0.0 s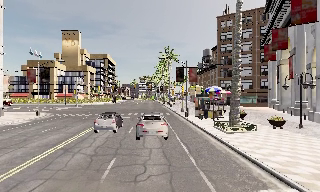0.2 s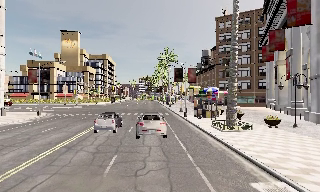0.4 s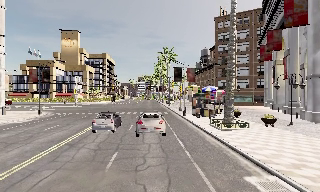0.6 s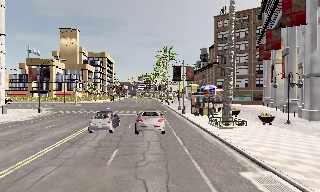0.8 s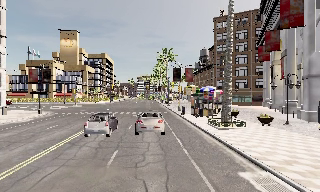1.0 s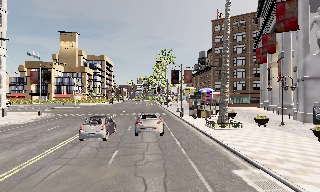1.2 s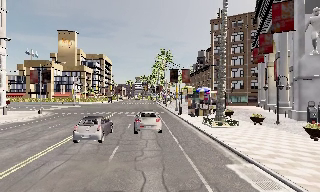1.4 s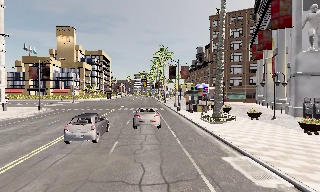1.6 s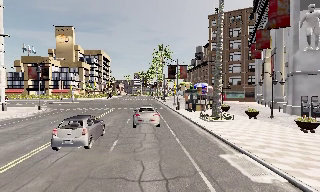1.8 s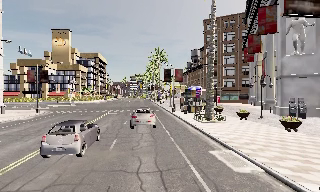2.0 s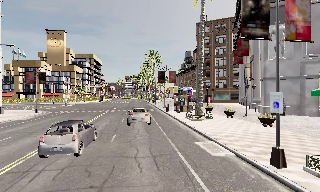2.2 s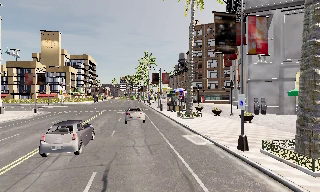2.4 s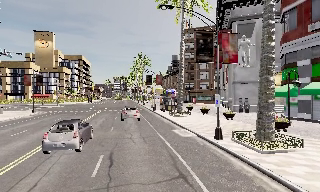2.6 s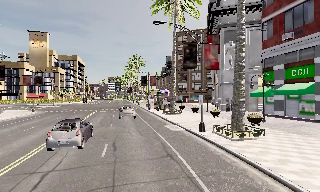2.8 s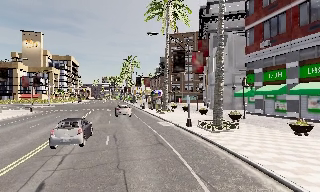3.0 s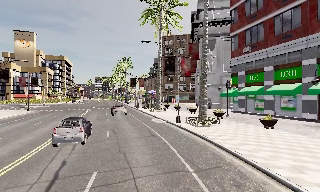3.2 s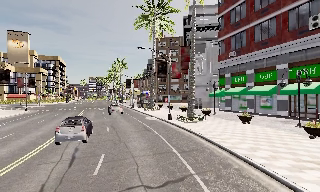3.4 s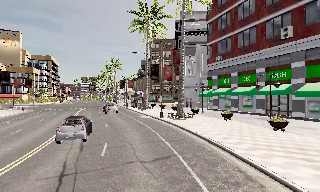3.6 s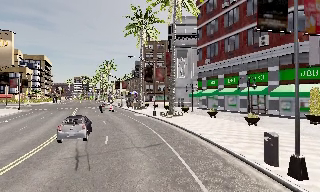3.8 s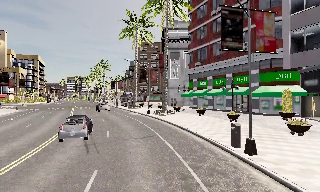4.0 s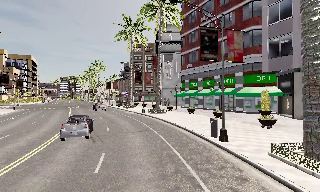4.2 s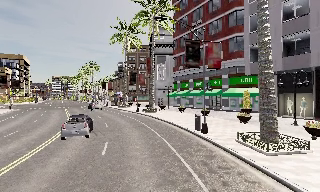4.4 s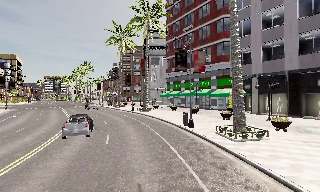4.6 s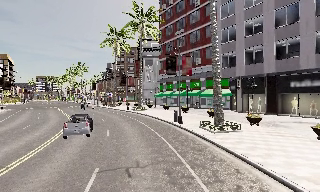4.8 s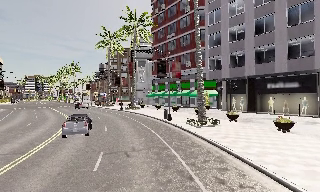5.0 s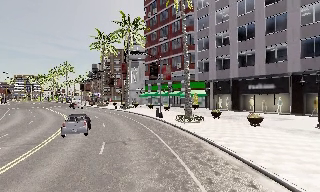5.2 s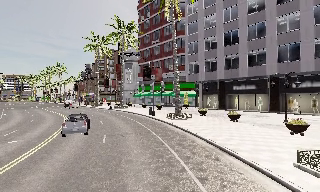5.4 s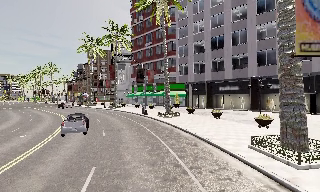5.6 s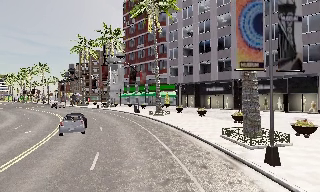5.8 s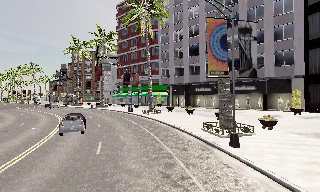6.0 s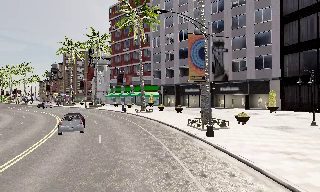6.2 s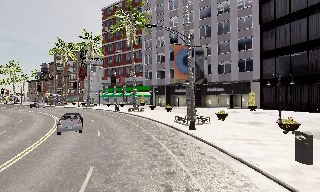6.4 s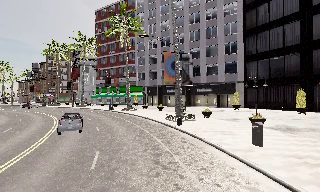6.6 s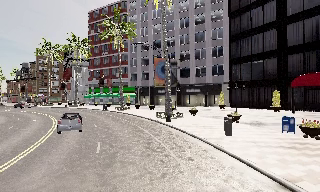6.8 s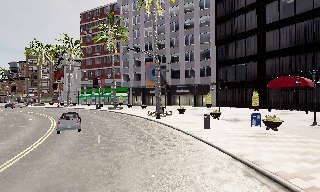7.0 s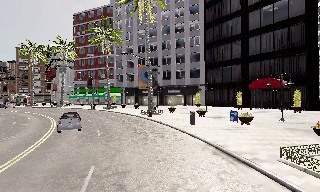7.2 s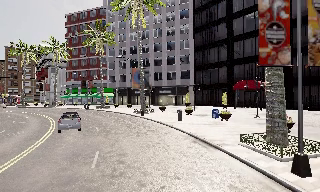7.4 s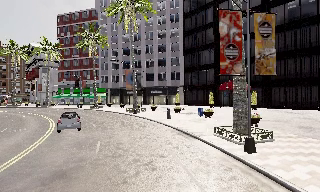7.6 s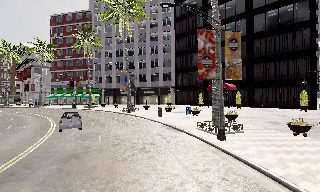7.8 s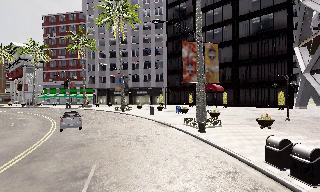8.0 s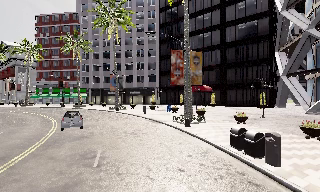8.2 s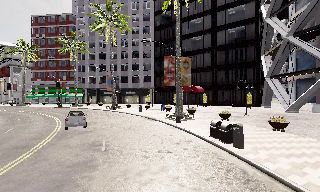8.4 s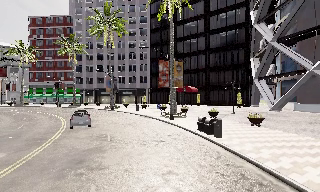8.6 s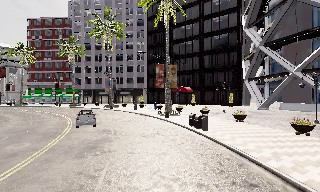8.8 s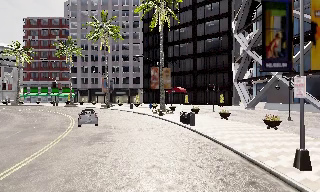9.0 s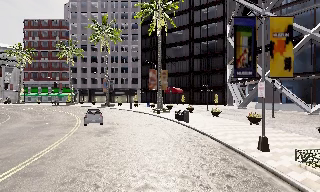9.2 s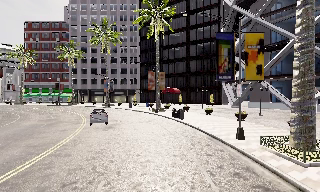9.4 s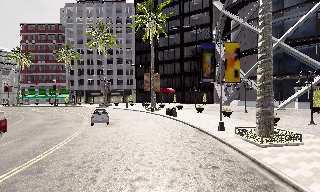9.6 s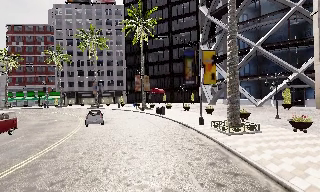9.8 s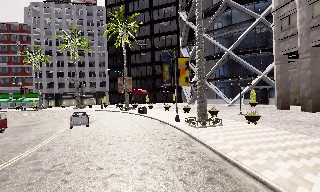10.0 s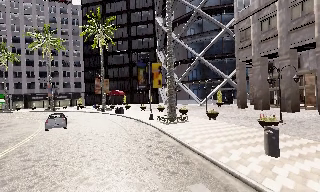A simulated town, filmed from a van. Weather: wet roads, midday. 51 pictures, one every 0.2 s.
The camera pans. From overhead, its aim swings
clockwise.
The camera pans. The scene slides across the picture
to the left.
0.0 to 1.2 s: The camera travels backward, about 1.5 m, so what stands in front gets smaller.
1.2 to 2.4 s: The camera travels backward, about 6 m, so what stands in front gets smaller. It gains speed.
2.4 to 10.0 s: The camera pans to its right, which is clockwise from overhead, by about 95 degrees. It travels backward, about 75 m.
The film runs backward here.
